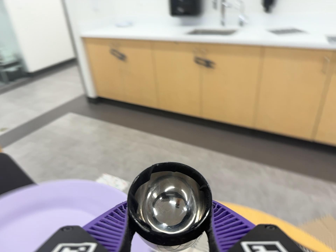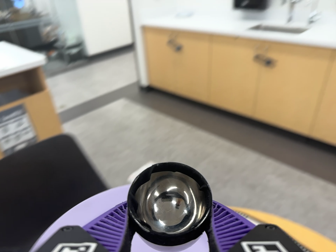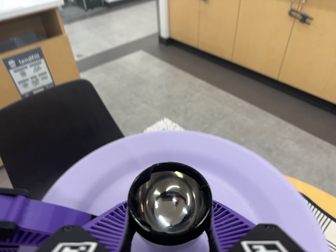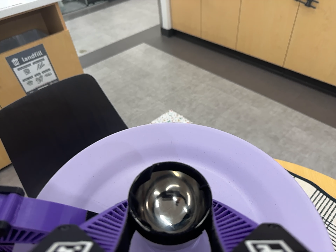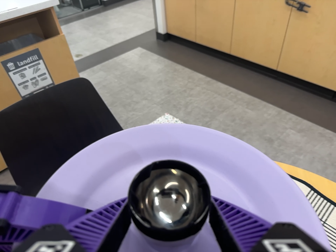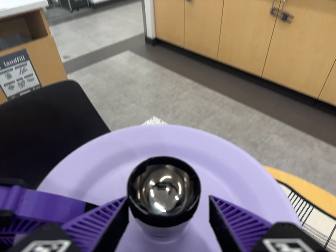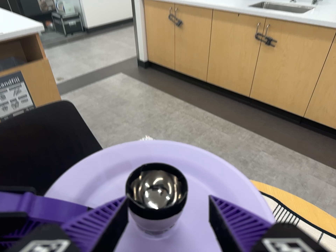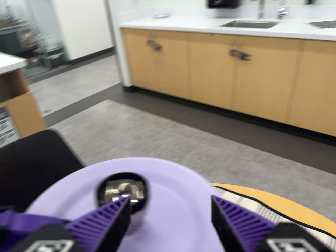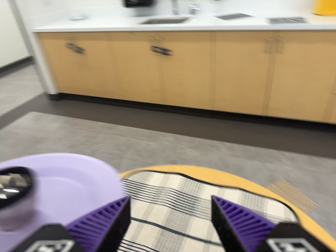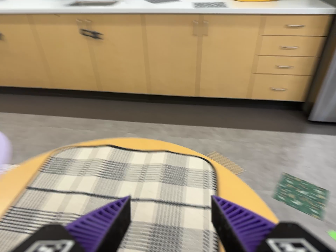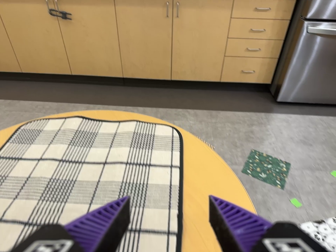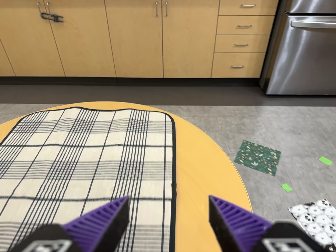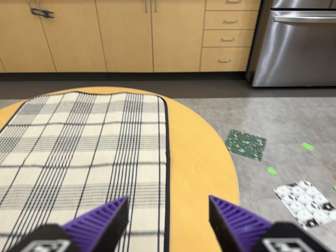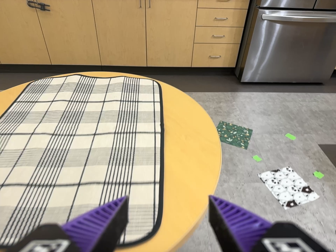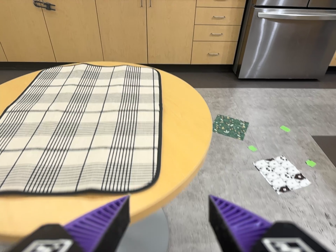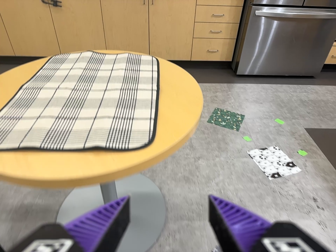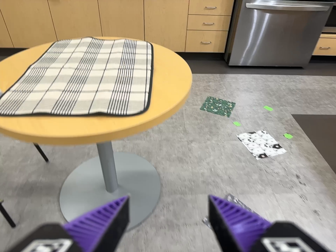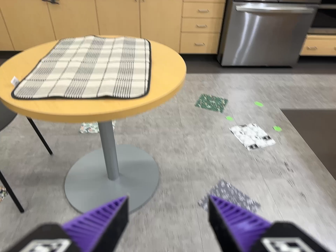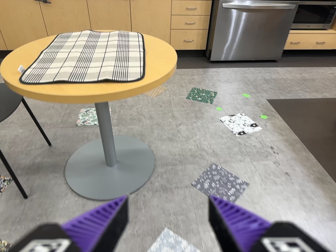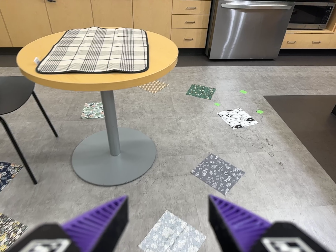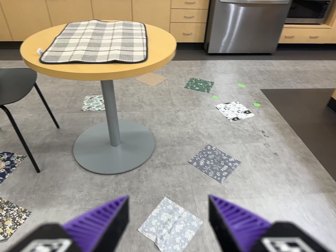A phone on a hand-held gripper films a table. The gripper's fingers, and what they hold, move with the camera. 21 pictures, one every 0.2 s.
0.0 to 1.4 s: The camera shifts only a little, or ends up much as it began.
1.4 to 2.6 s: The camera pans to its right by about 40 degrees. It travels toward the bottom of its view, backward and to its right, about 40 cm, so close, fixed things drift upward. It rolls about its line of sight by about 20 degrees, and the scene rotates counterclockwise.
2.6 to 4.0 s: The camera travels backward and toward the bottom of its view, about 80 cm, so what stands in front gets smaller.
The film runs backward here.
